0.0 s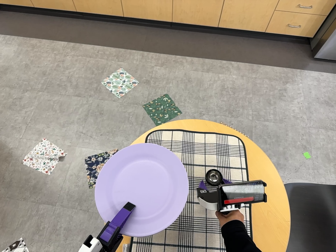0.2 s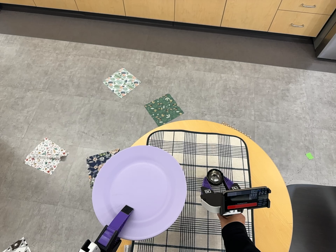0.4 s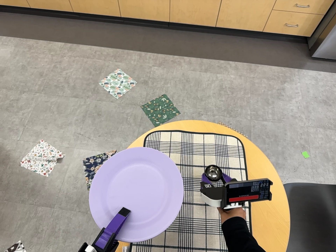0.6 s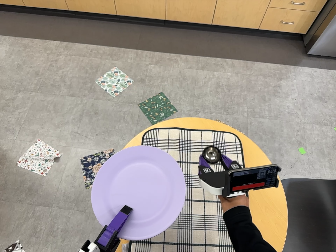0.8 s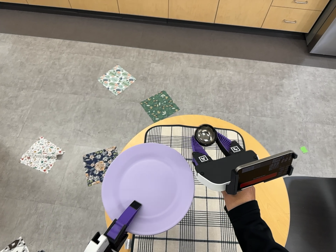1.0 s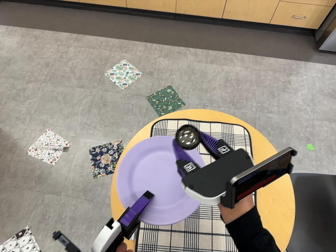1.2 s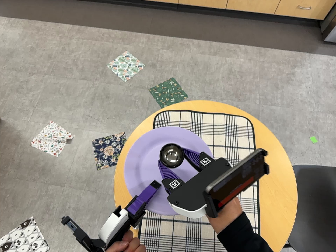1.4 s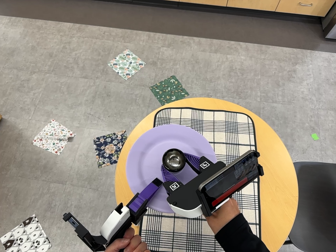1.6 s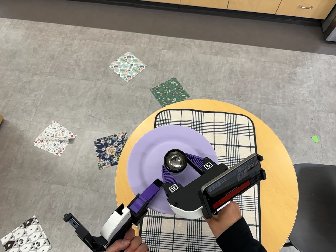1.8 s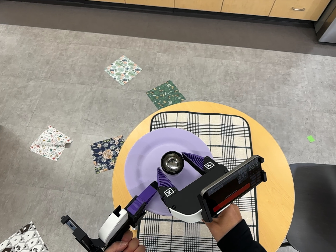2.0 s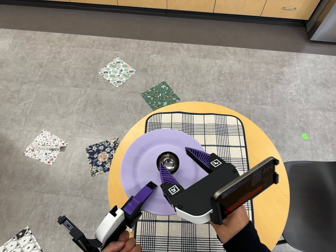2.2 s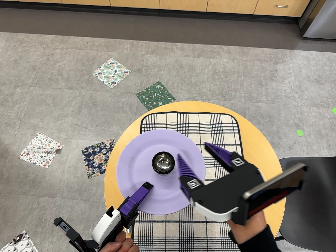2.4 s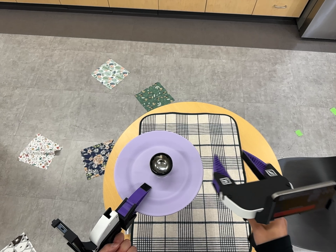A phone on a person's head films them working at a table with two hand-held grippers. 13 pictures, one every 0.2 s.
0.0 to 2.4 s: The camera travels toward the bottom of its view, about 5 cm, so close, fixed things drift upward.
The film runs backward here.
